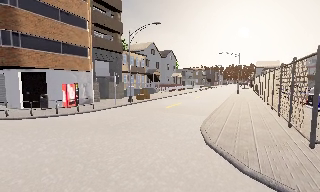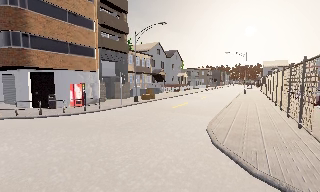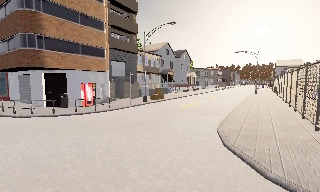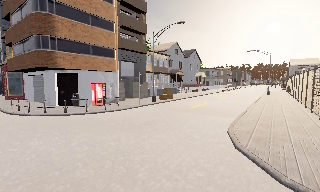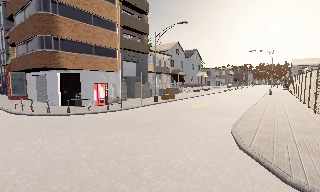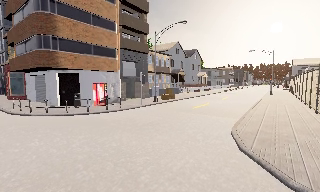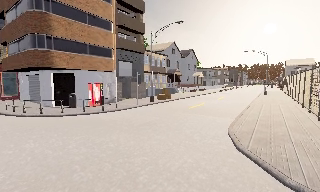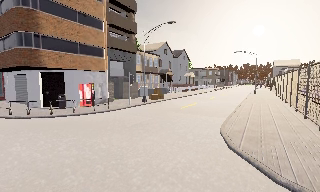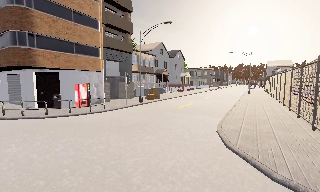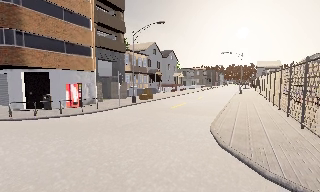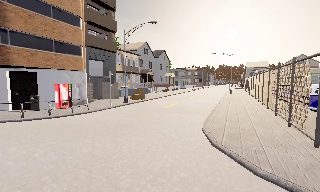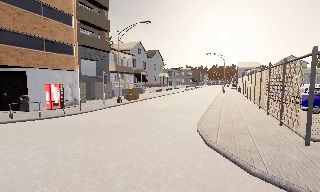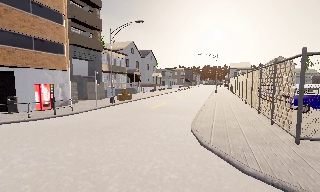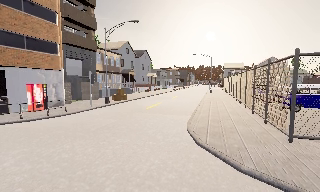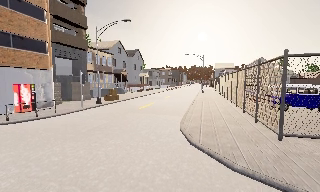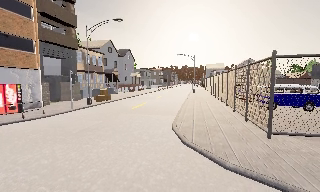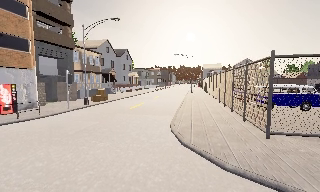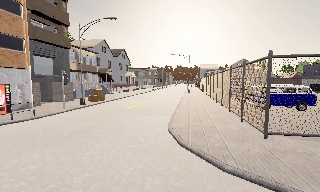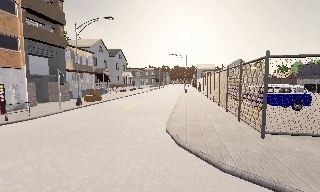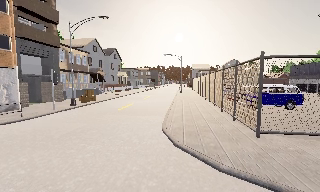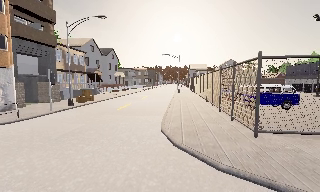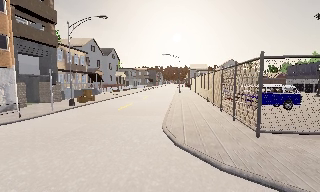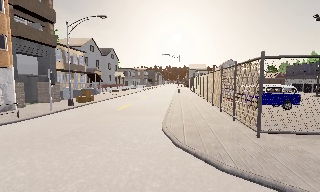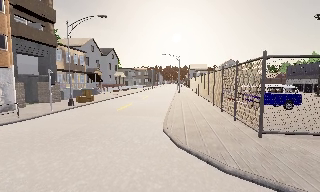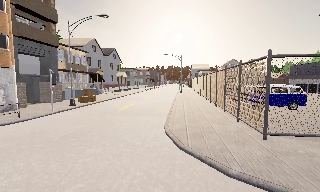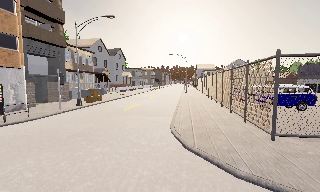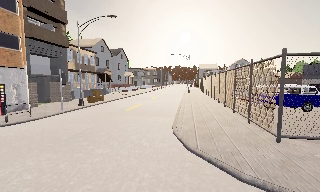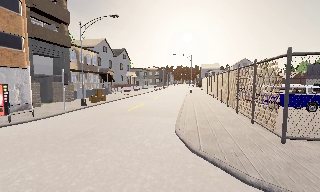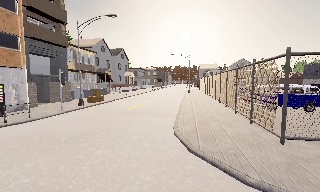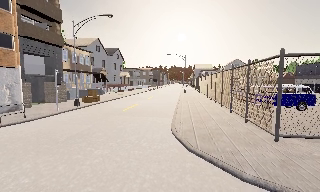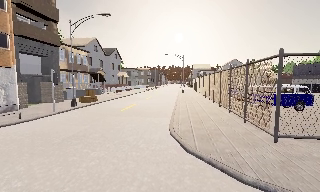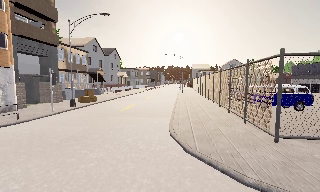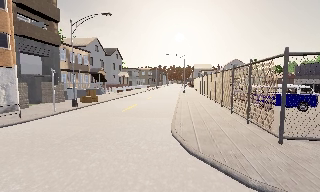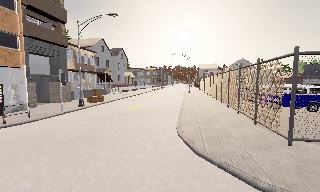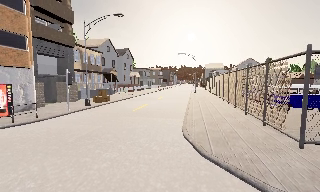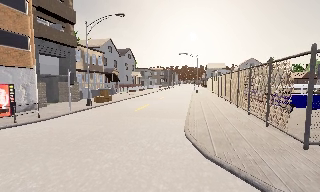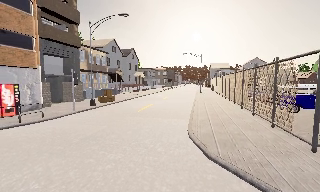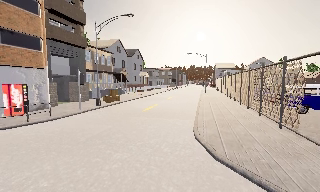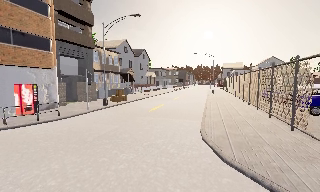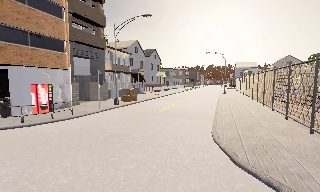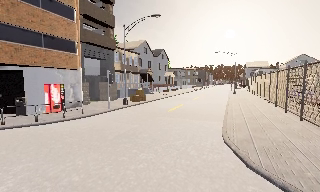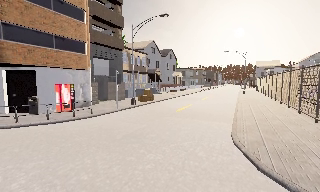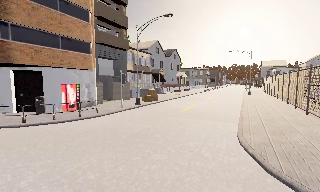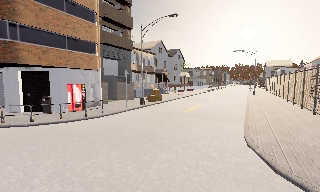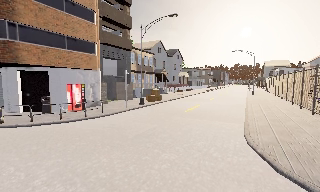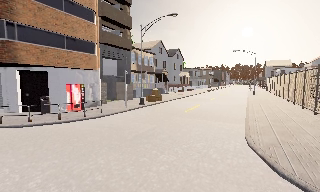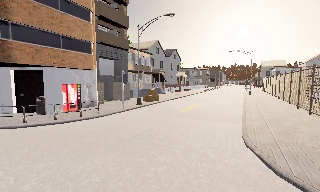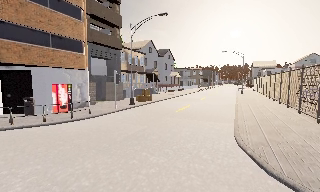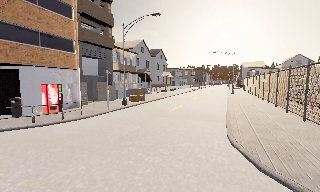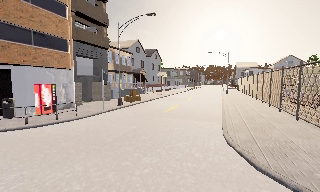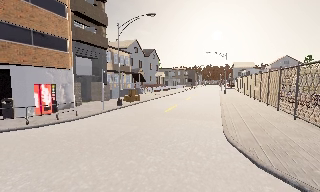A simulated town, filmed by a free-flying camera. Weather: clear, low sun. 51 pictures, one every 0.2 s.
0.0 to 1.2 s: The camera shifts only a little, or ends up much as it began.
1.2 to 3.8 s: The scene slides to the left, as the camera pans about 25 degrees to its right. It travels to its left, about 0.5 m.
3.8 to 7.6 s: The camera travels forward, about 1 m, so what stands in front looms larger.
7.6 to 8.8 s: The scene slides to the right, as the camera pans about 10 degrees to its left.
8.8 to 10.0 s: The camera shifts only a little, or ends up much as it began.
The film runs forward here.
